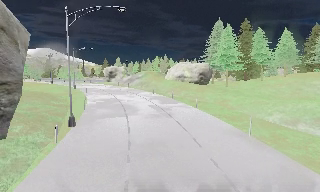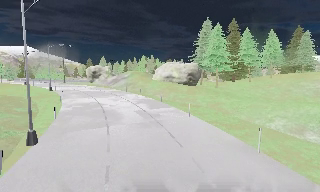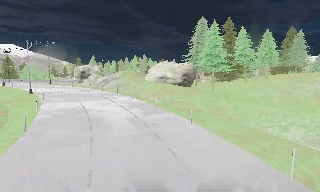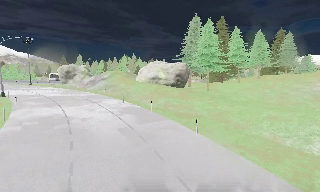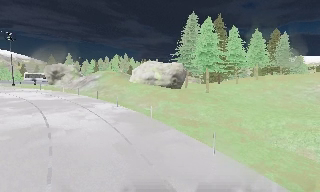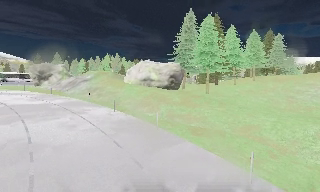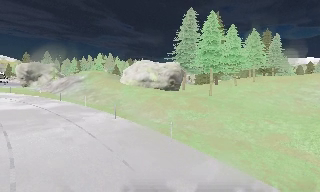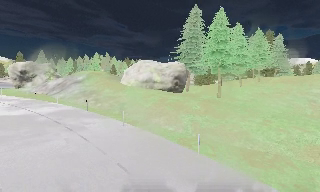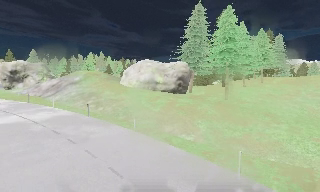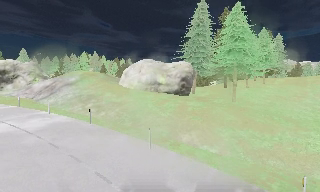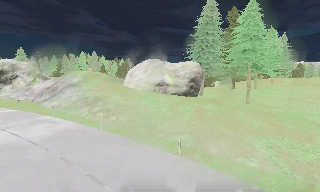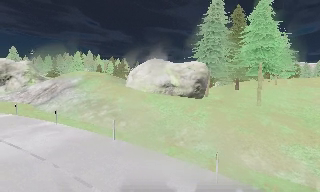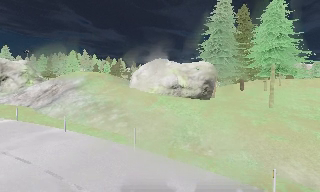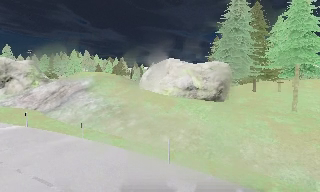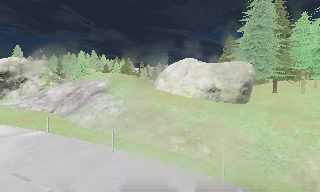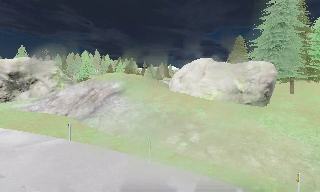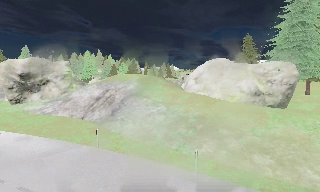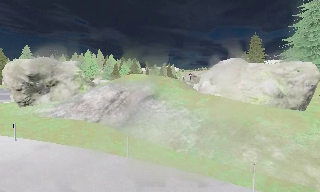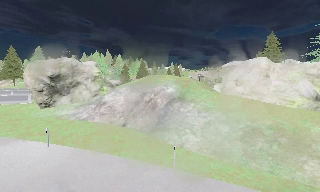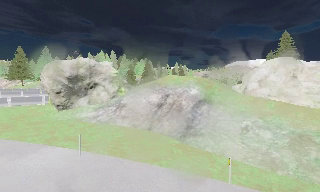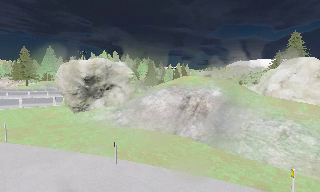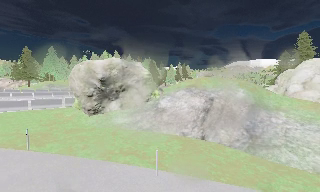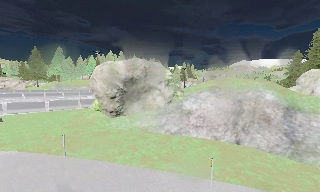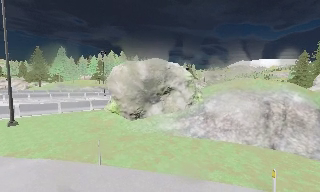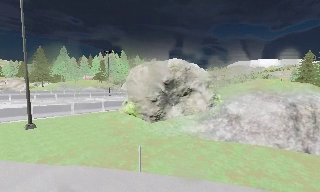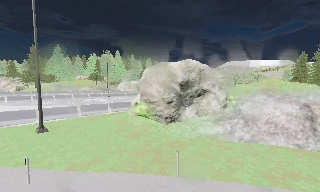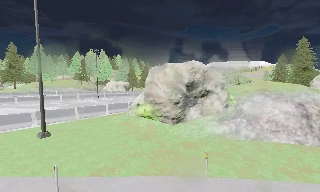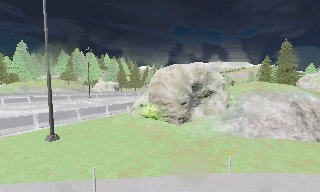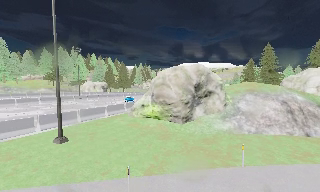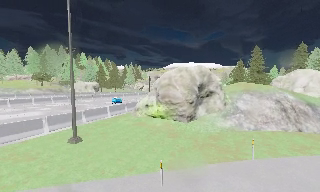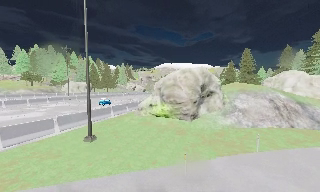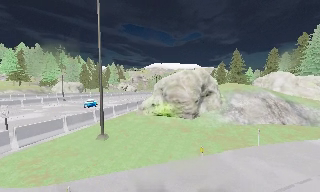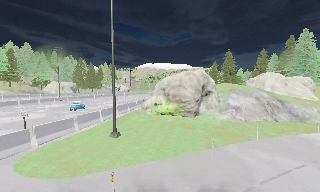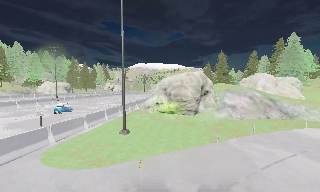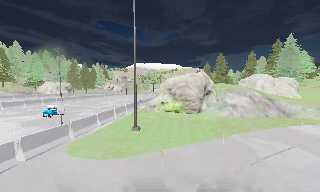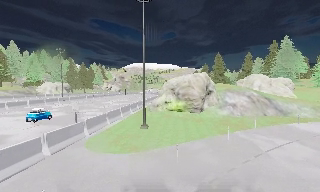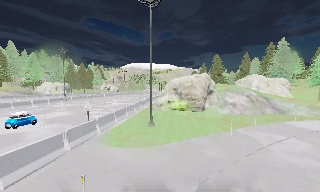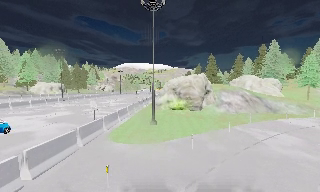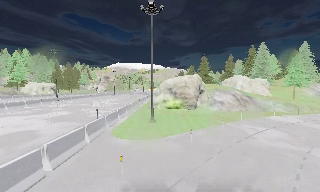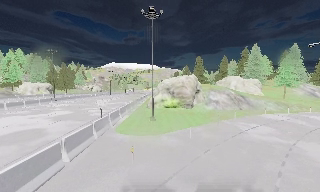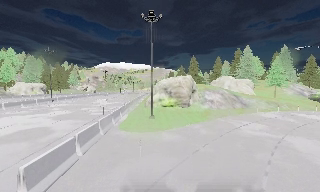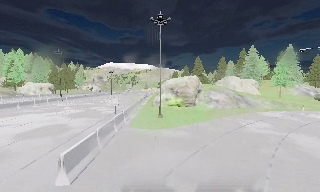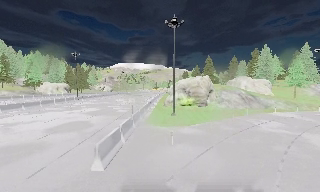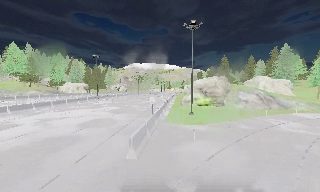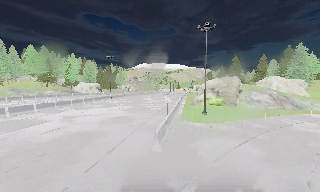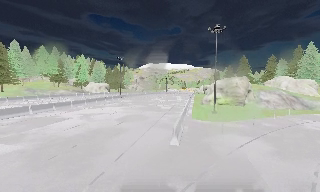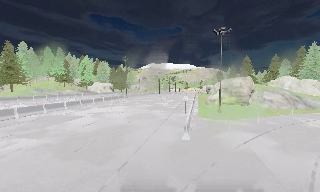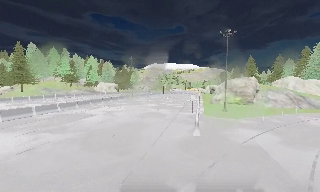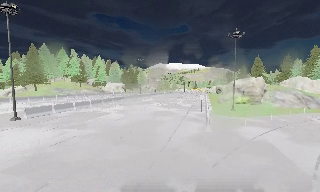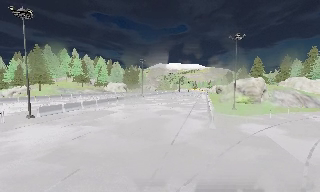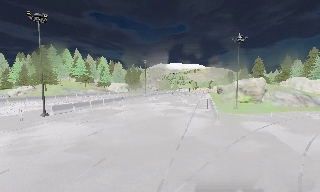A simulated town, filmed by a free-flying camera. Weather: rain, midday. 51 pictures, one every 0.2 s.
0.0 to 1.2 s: The camera pans to its right, which is clockwise from overhead, by about 20 degrees. It travels forward, about 13 m, so what stands in front looms larger.
1.2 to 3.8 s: The camera travels to its left and forward, about 25 m, so close, fixed things drift to the right.
3.8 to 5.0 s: The camera travels to its left, about 12 m, so close, fixed things drift to the right.
5.0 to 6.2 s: The camera pans to its right, which is clockwise from overhead, by about 25 degrees. It travels to its left, about 10 m.
6.2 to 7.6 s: The camera pans to its right, which is clockwise from overhead, by about 15 degrees. It travels to its left and backward, about 9 m, so close, fixed things drift to the right.
7.6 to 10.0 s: The camera pans to its left, which is counterclockwise from overhead, by about 15 degrees. It travels backward and to its left, about 14 m, so what stands in front gets smaller.
The film runs backward here.
